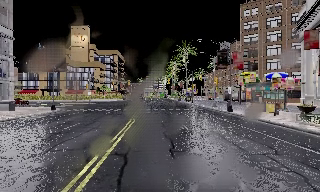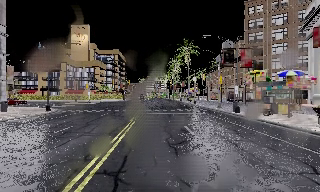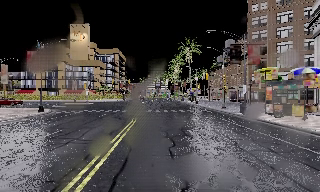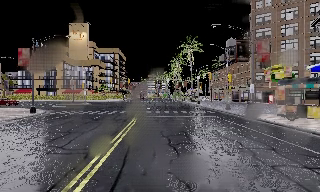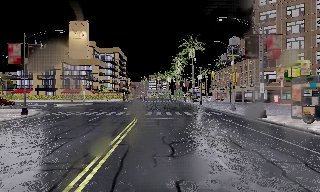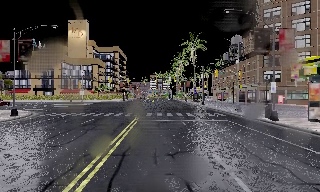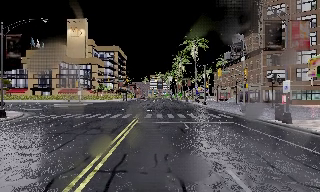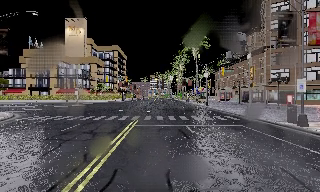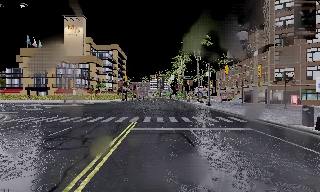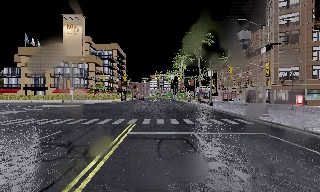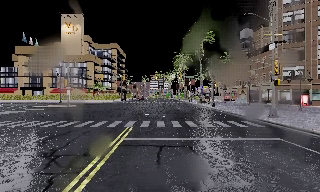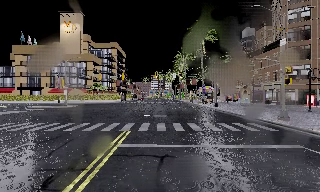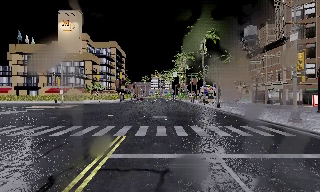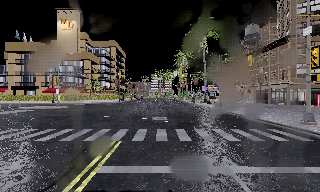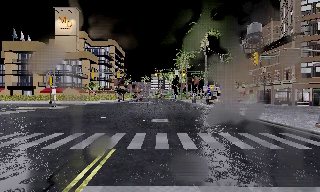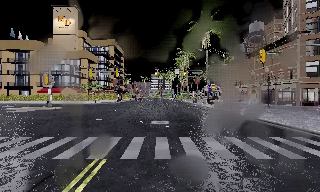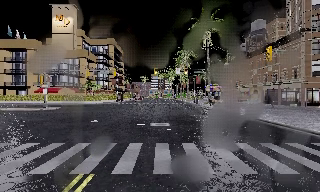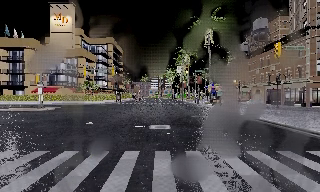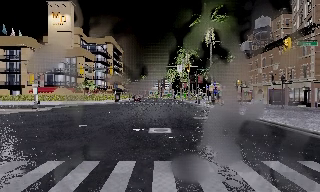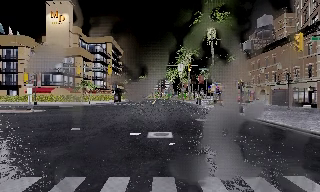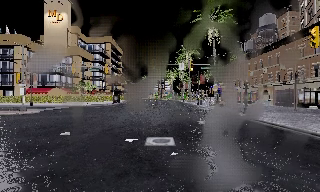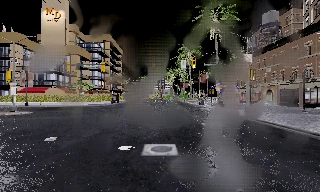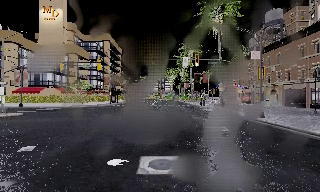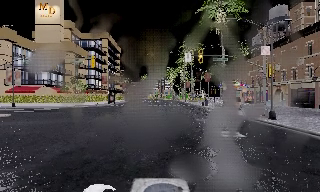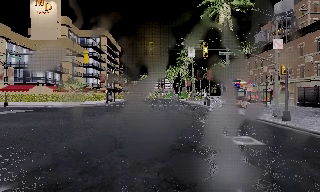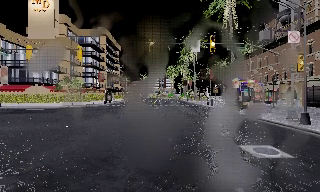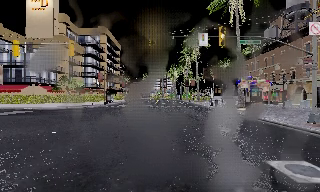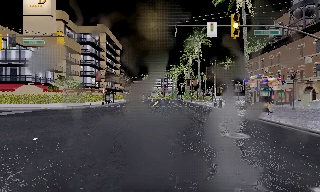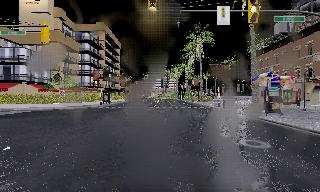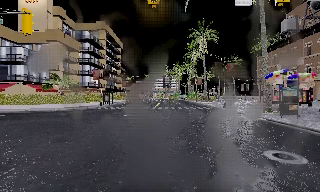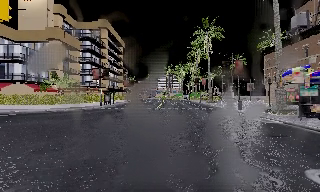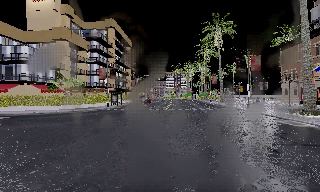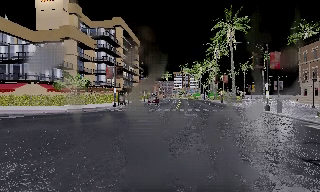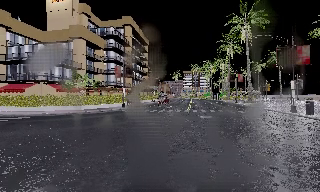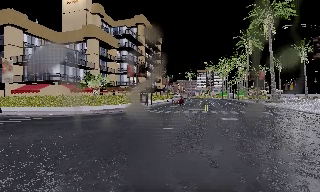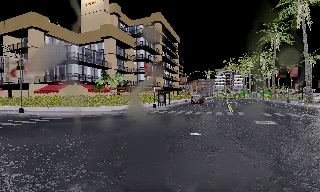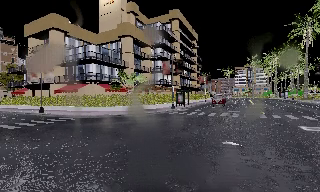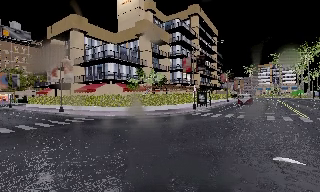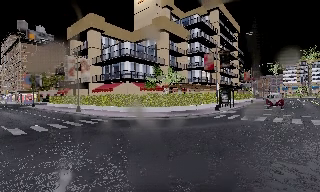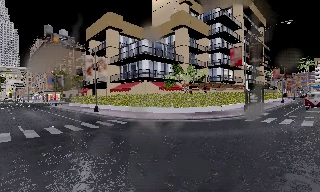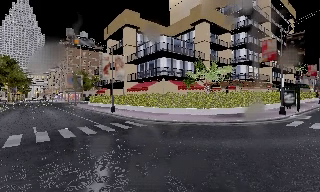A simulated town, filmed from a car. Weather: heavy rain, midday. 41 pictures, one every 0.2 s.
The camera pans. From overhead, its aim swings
counterclockwise.
The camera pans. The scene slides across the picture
to the right.
0.0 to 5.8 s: The camera travels forward, about 30 m, so what stands in front looms larger.
5.8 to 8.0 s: The camera swings to its left by about 50 degrees, and the scene slides to the right. It travels forward, about 15 m.
The film runs forward here.
